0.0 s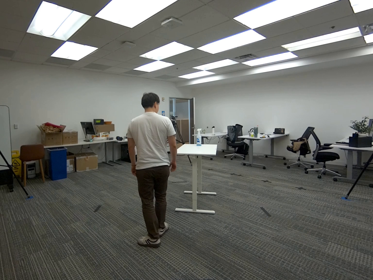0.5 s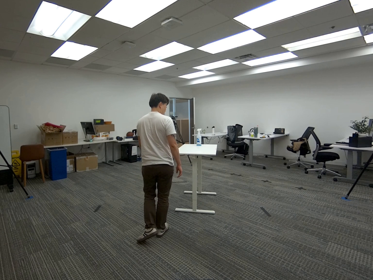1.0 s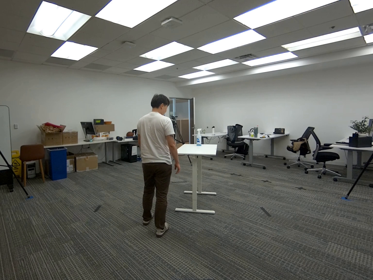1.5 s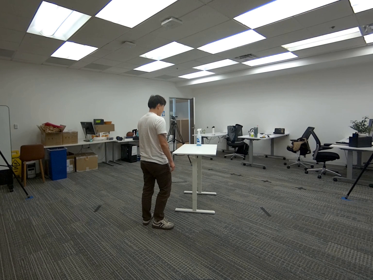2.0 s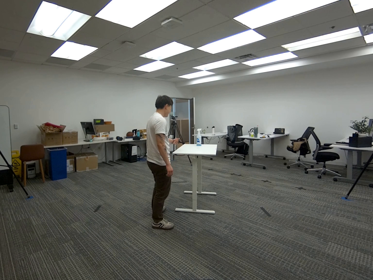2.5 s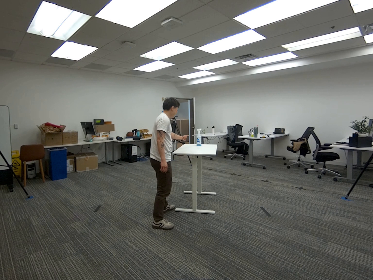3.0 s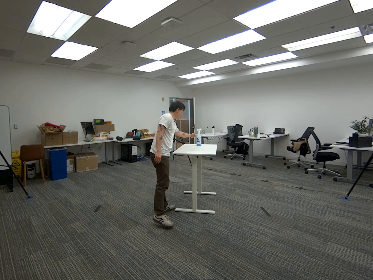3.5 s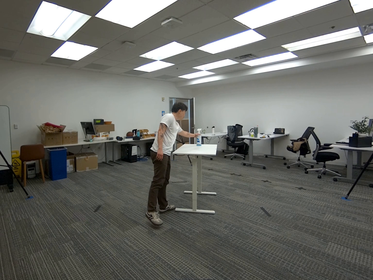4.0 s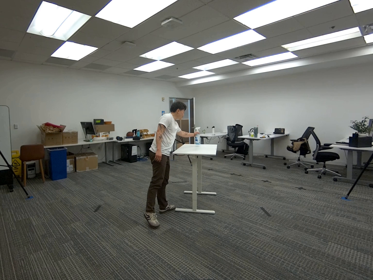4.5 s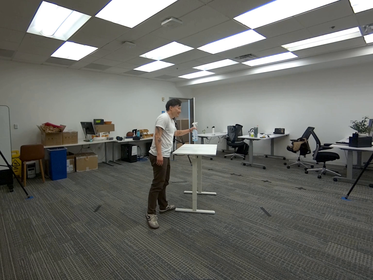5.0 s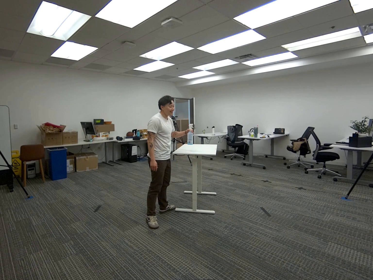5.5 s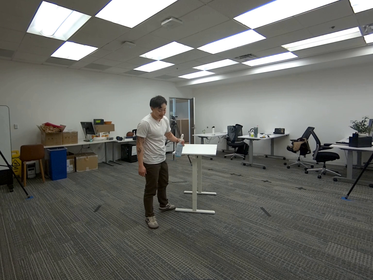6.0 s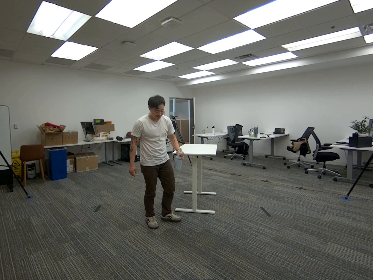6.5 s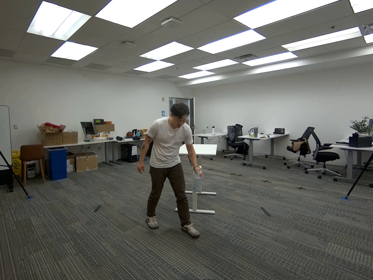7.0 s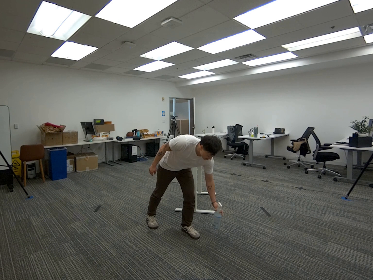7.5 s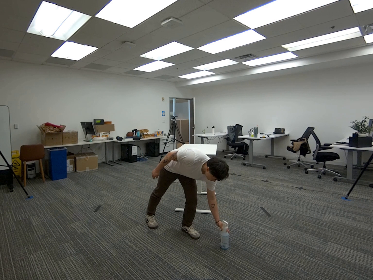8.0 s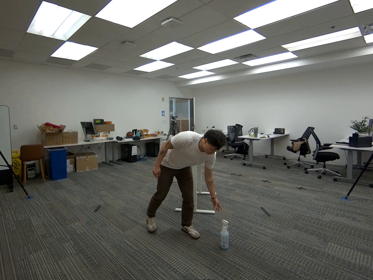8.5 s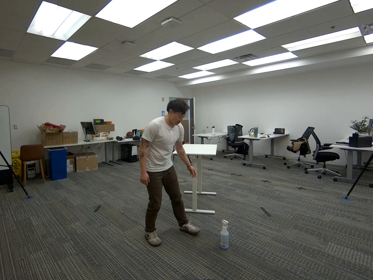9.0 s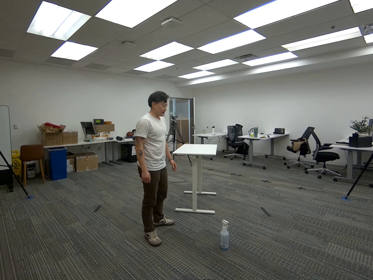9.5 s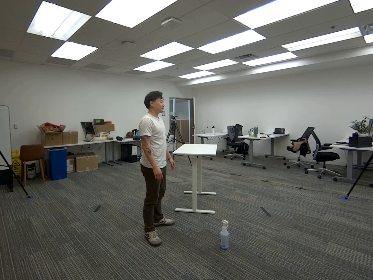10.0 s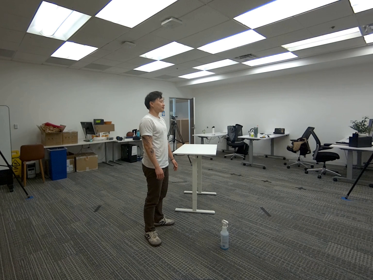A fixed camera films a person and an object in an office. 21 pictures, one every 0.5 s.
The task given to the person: Walk to the spray bottle on the white desk, pick up the spray bottle with your left hand and place it on the ground.
